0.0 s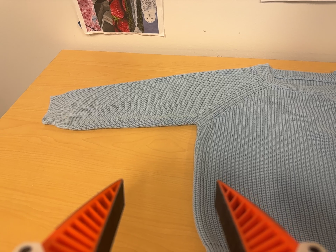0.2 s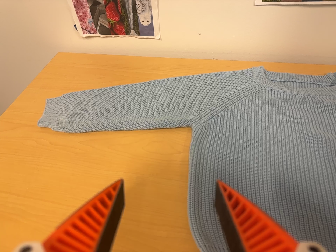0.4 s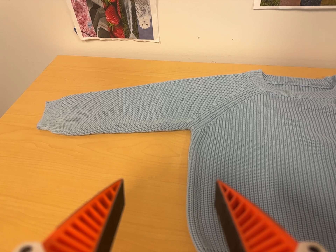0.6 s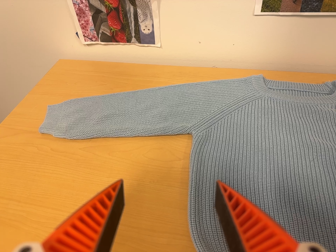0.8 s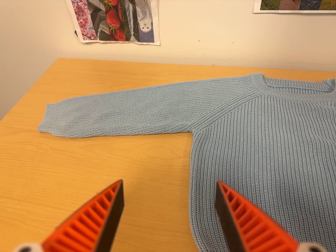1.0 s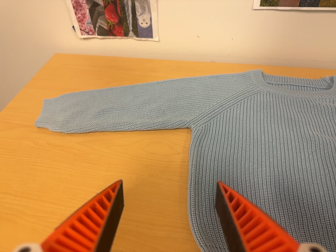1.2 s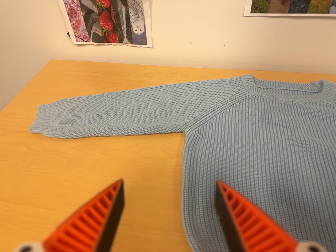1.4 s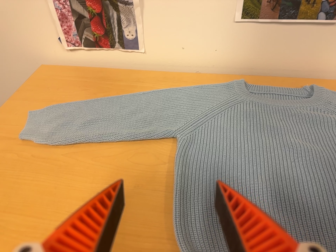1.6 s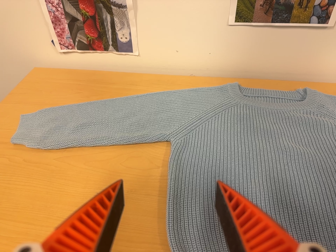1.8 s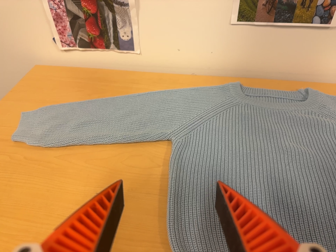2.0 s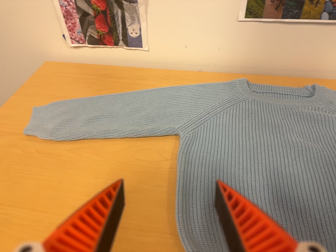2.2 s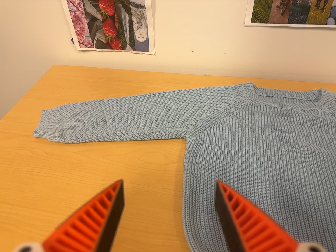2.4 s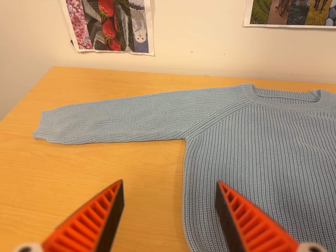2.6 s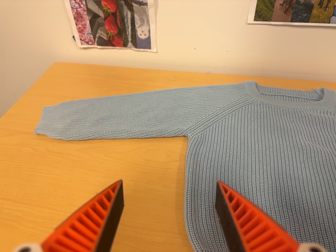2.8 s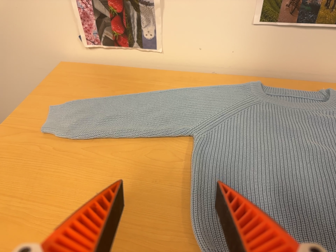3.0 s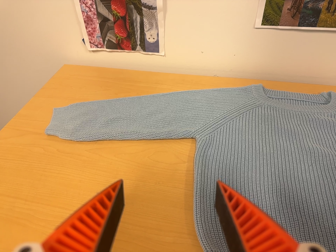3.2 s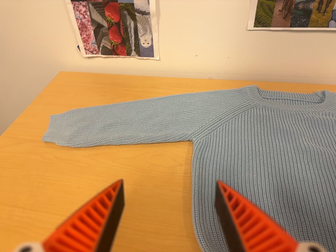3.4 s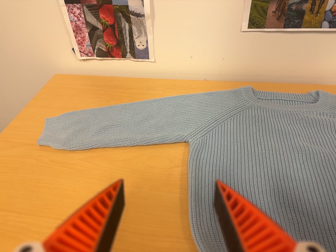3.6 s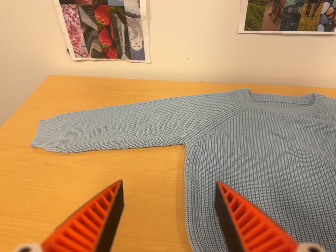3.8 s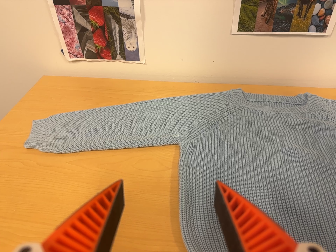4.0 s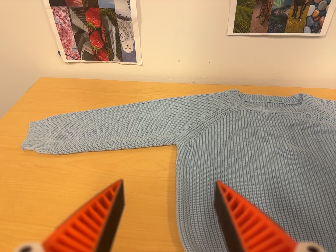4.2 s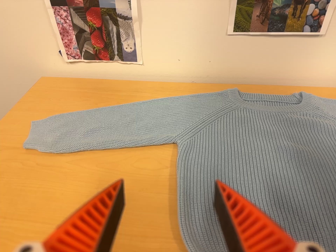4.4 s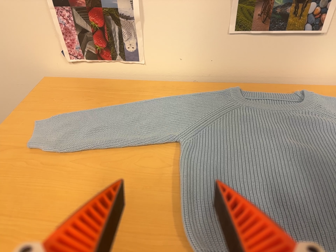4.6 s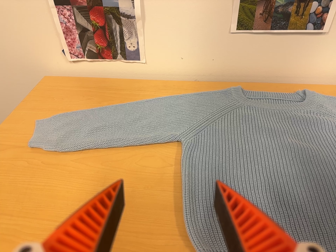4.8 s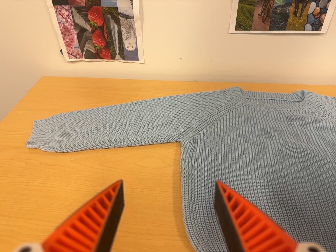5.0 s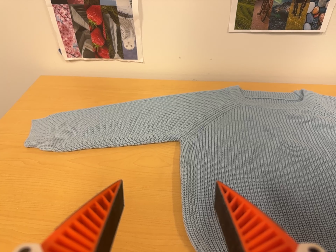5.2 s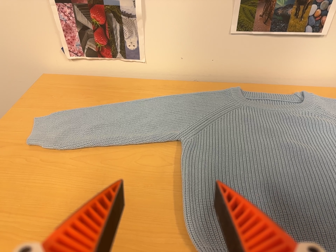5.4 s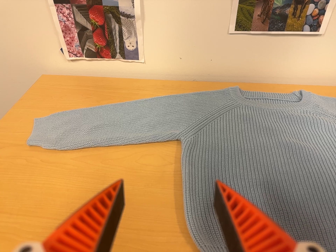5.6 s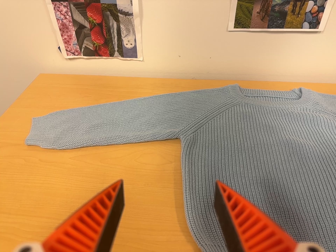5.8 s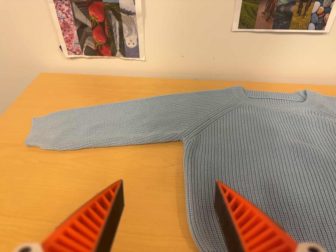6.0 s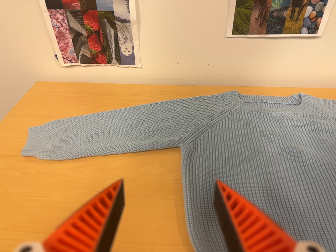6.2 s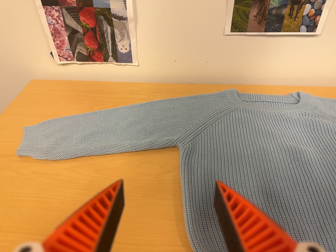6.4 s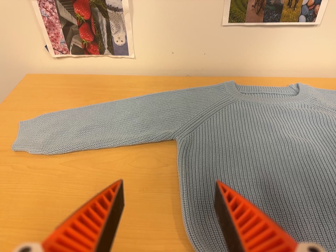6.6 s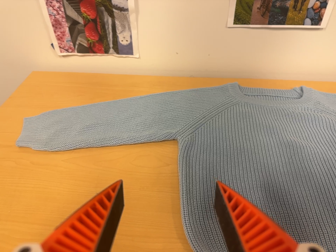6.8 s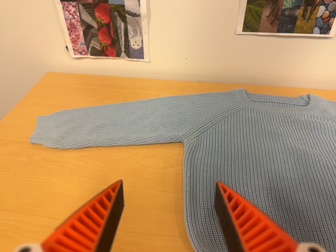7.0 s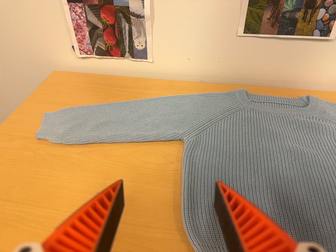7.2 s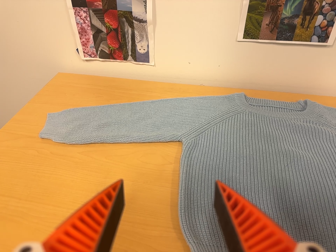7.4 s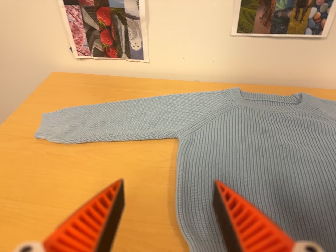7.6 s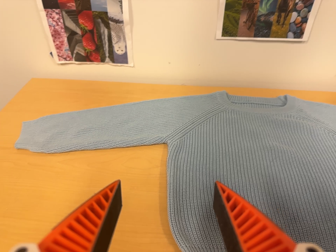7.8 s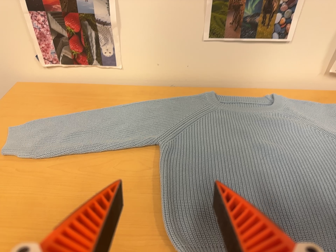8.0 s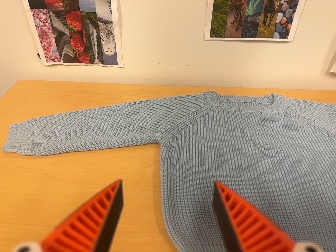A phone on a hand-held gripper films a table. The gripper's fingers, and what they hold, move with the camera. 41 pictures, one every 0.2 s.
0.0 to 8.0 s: The camera pans to its right by about 10 degrees. It travels backward, about 5 cm, so what stands in front gets smaller.
The film runs backward here.
